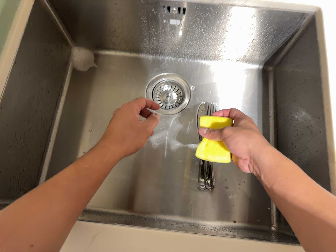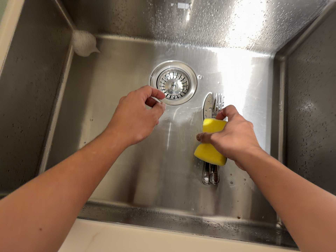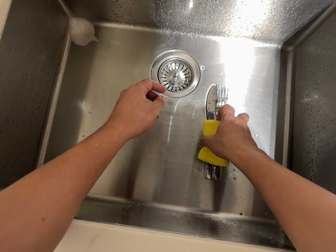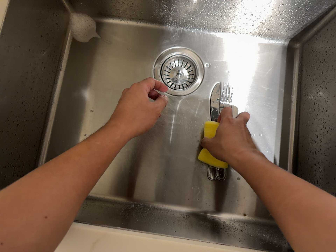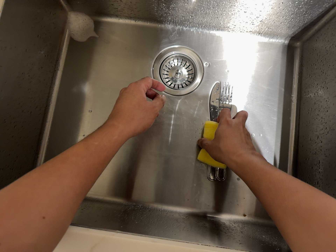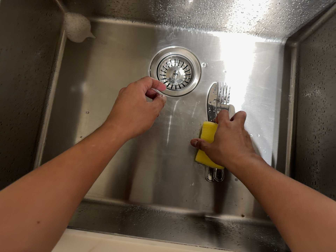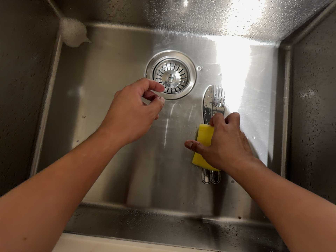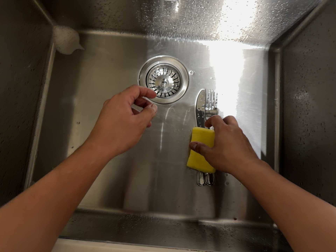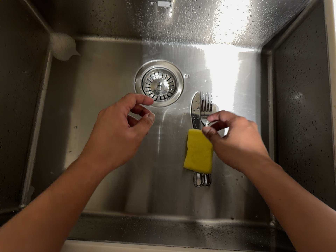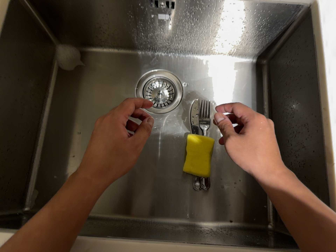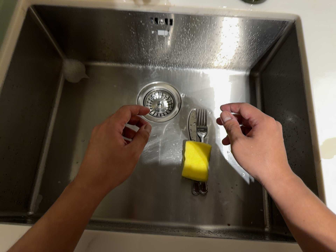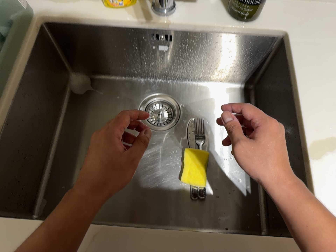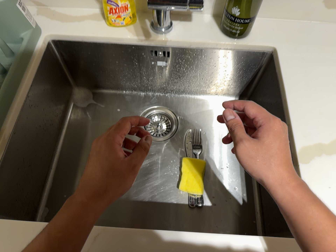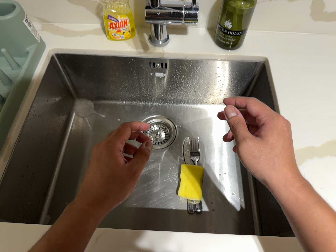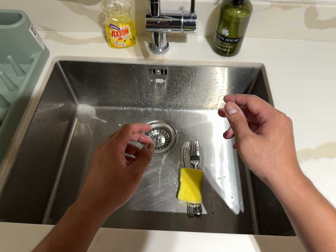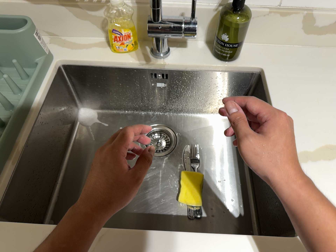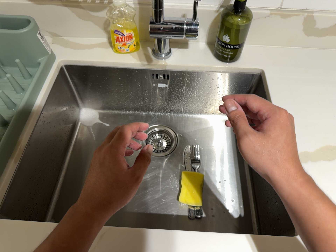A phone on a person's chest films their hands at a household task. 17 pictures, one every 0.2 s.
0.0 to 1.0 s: The camera travels forward and toward the top of its view, about 8 cm, so what stands in front looms larger. Its aim tips toward the bottom of its view by about 10 degrees.
1.0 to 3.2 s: The camera travels backward and toward the bottom of its view, about 24 cm, so what stands in front gets smaller. Its aim tips toward the top of its view by about 25 degrees.
The film runs backward here.
